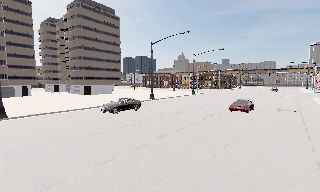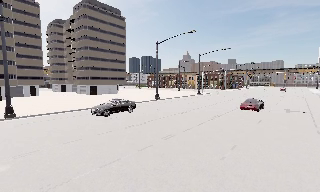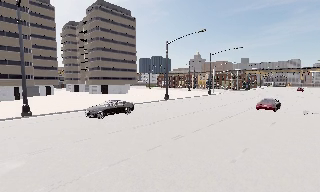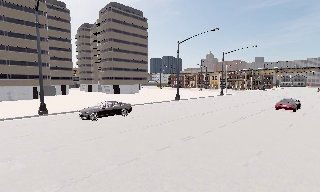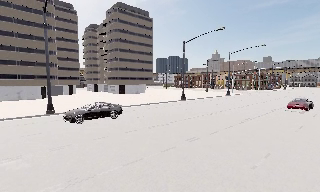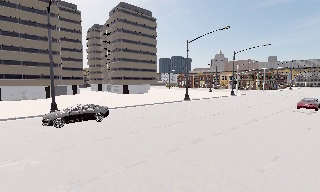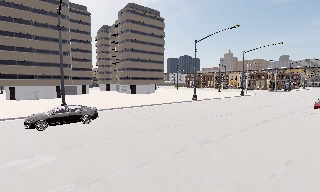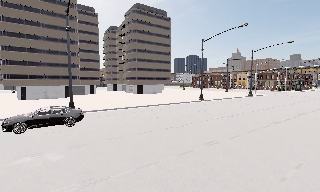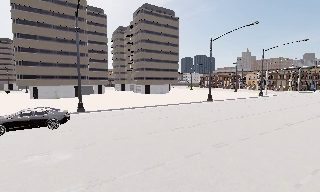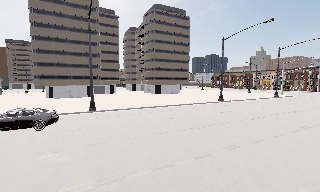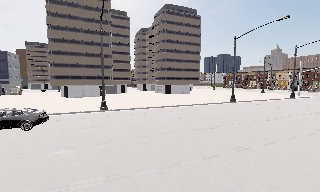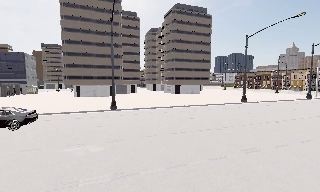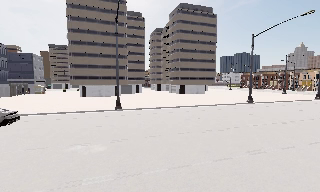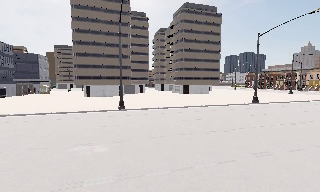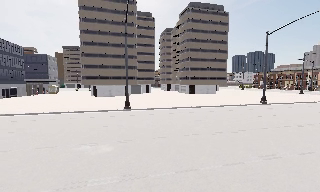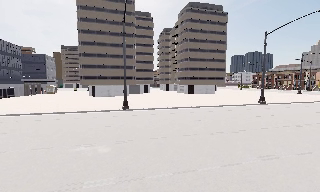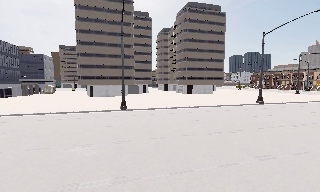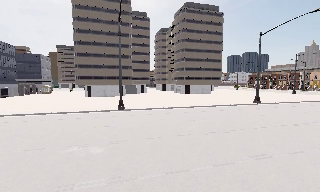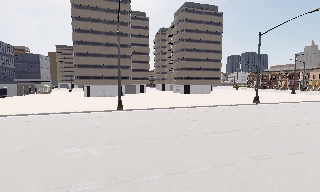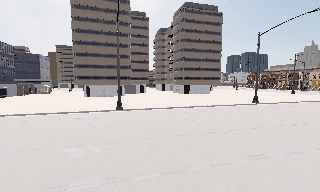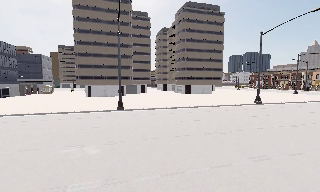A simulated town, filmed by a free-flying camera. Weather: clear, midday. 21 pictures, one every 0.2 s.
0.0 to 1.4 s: The scene slides to the right, as the camera pans about 20 degrees to its left. It travels forward, about 0.5 m, so what stands in front looms larger.
1.4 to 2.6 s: The camera swings to its left by about 15 degrees, and the scene slides to the right.
2.6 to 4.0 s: The camera travels to its right, about 0.5 m.
The film runs forward here.
